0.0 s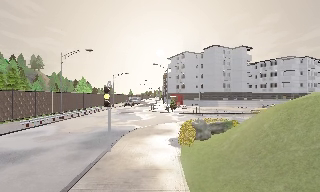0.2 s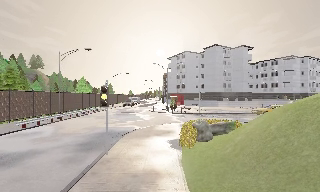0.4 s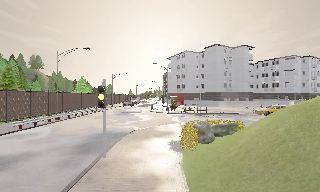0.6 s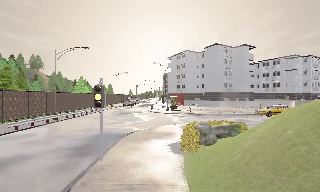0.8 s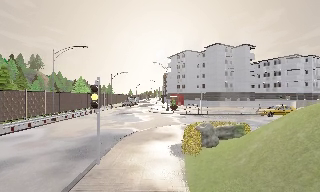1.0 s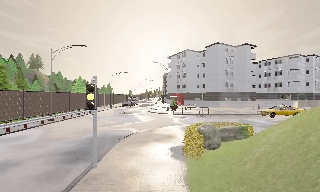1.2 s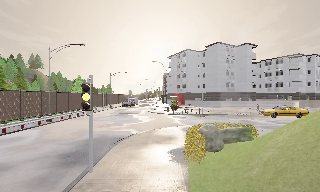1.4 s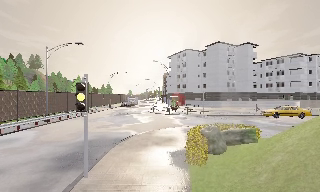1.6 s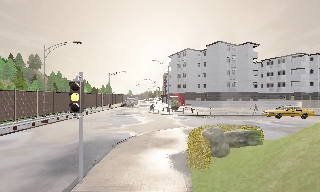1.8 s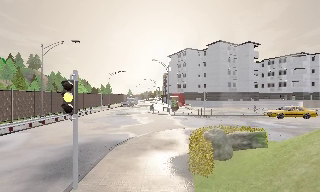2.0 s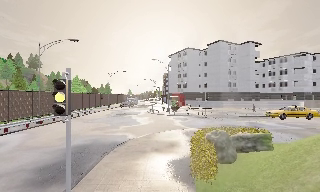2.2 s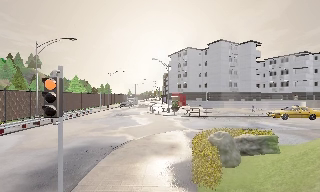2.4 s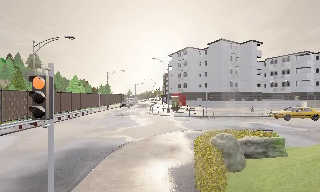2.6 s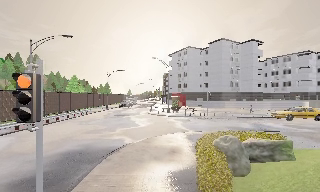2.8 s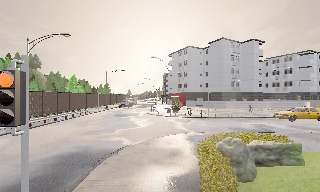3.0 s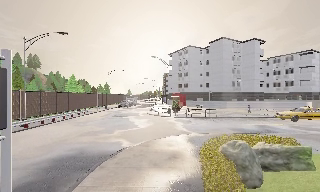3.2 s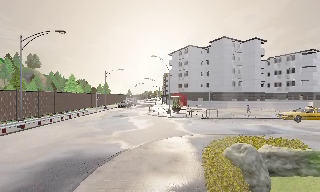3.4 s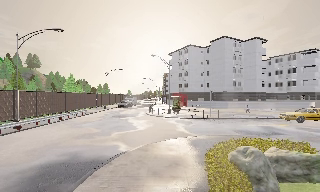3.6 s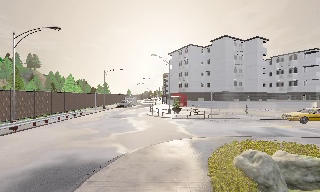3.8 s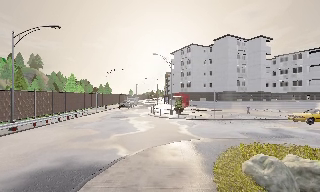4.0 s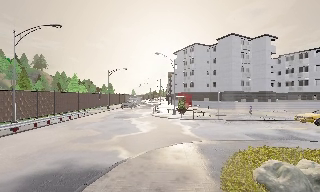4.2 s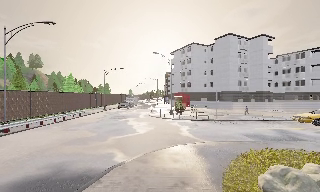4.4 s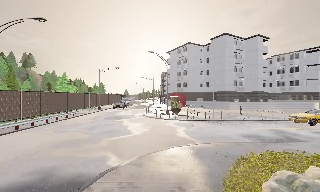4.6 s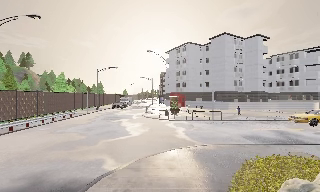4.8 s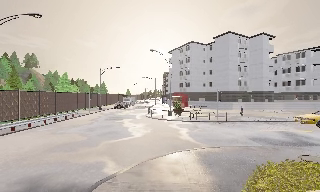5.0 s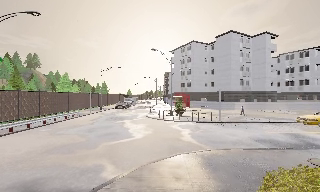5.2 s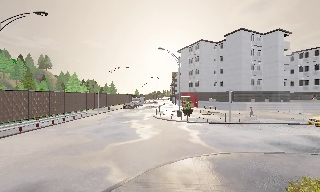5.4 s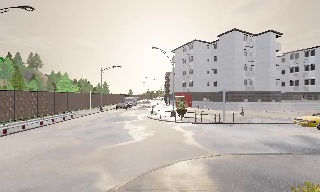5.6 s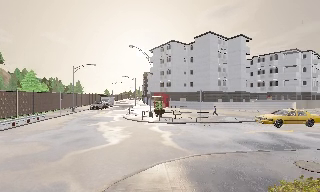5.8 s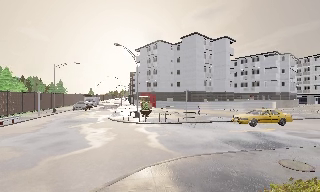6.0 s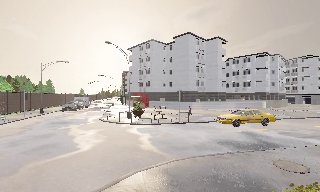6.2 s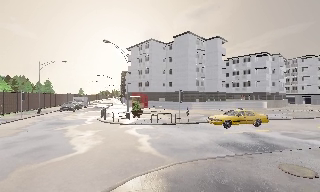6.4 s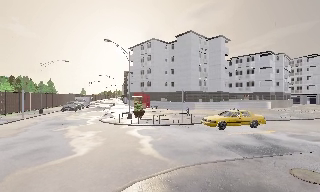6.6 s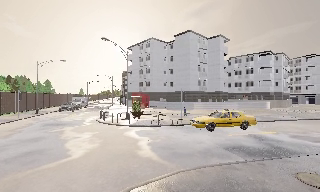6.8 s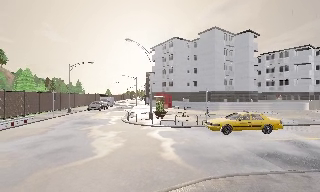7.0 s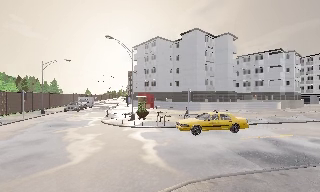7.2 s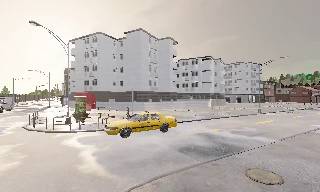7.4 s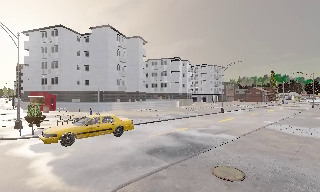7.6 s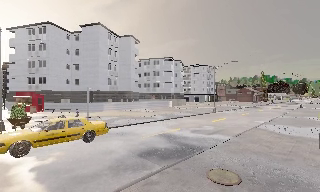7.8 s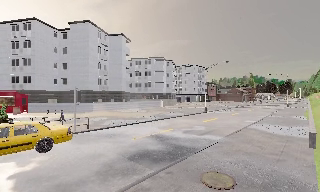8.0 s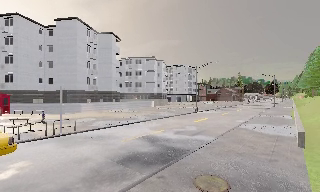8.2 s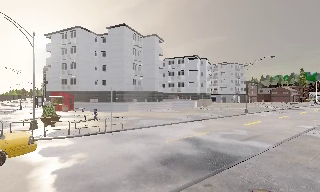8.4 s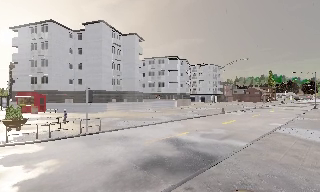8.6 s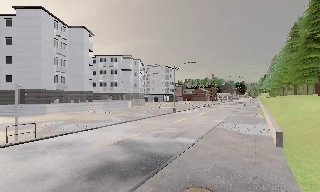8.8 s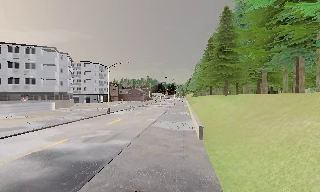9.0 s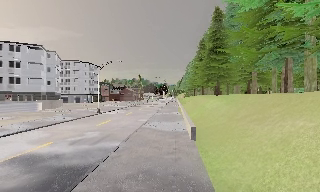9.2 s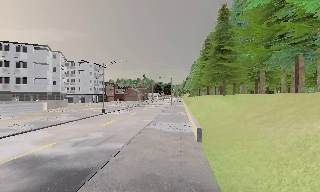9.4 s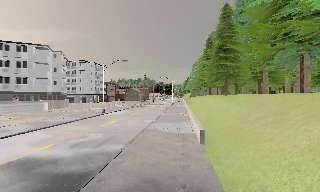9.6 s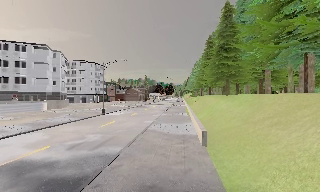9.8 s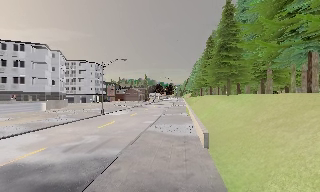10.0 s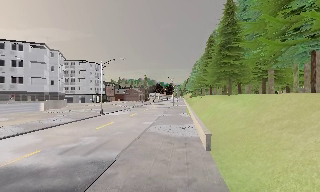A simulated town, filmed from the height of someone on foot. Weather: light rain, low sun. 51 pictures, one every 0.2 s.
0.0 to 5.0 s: The camera travels forward, about 8 m, so what stands in front looms larger.
5.0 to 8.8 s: The camera pans to its right, which is clockwise from overhead, by about 85 degrees. It travels forward, about 6 m.
8.8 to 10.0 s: The camera travels forward, about 2 m, so what stands in front looms larger.
The film runs forward here.
